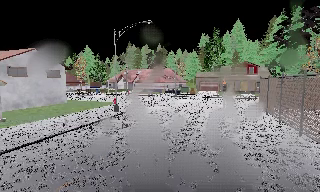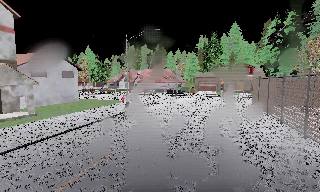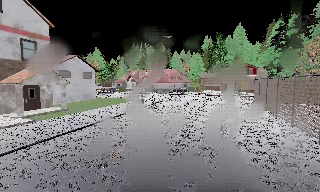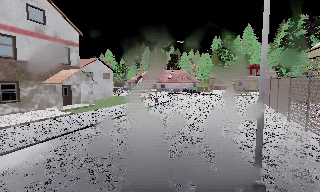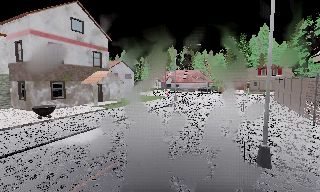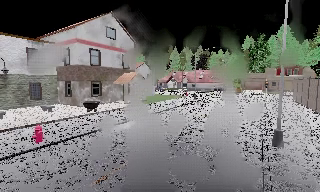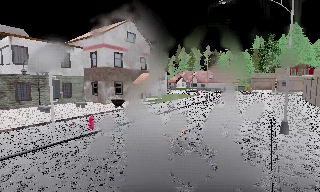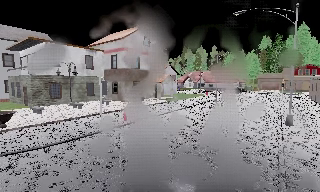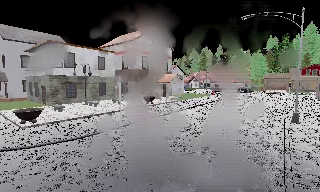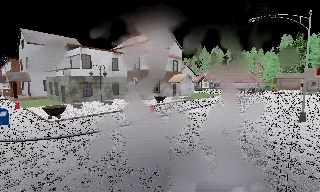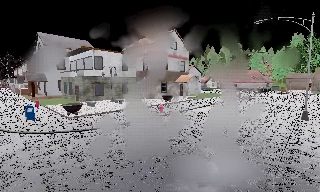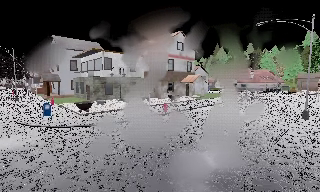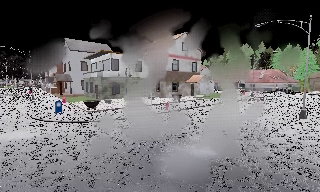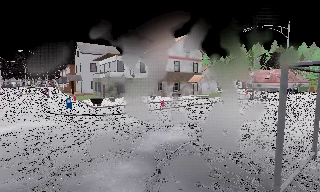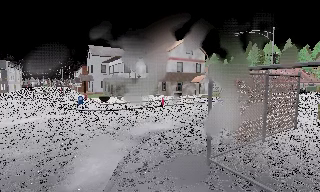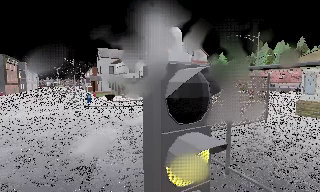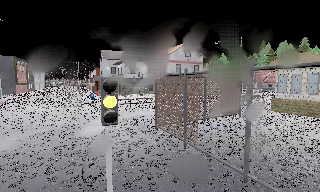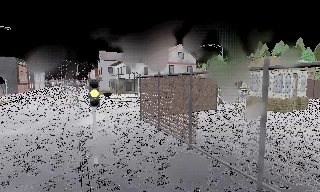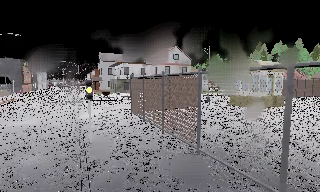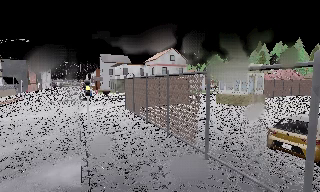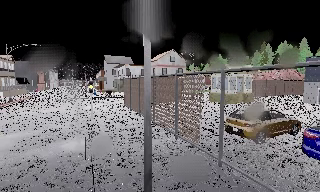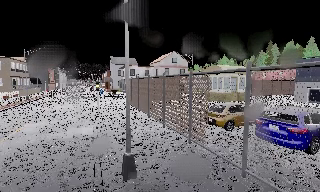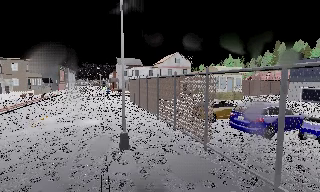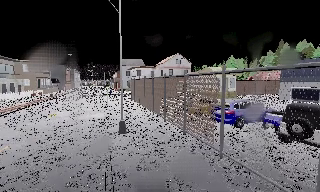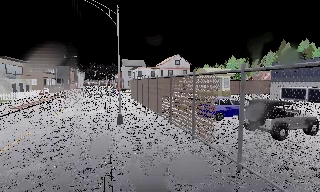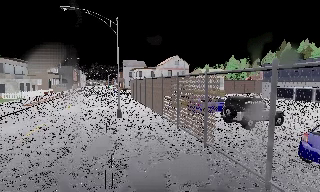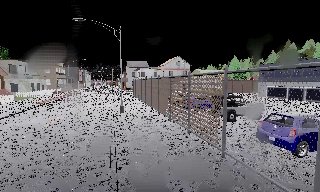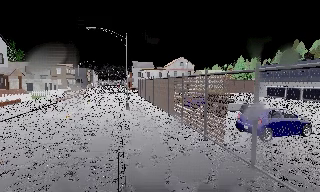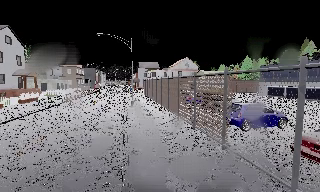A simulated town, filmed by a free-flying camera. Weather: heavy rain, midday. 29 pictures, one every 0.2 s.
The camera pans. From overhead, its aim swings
counterclockwise.
0.0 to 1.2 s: The camera pans to its left, which is counterclockwise from overhead, by about 15 degrees. It travels backward and to its left, about 14 m, so what stands in front gets smaller.
1.2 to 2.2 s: The camera swings to its left by about 10 degrees, and the scene slides to the right. It travels backward, about 6 m, so what stands in front gets smaller. It loses speed.
2.2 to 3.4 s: The camera pans to its left, which is counterclockwise from overhead, by about 15 degrees. It travels backward and to its right, about 13 m, so what stands in front gets smaller.
3.4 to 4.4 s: The camera travels backward and to its right, about 11 m, so what stands in front gets smaller.
4.4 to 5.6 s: The camera travels backward, about 11 m, so what stands in front gets smaller.
The film runs backward here.
